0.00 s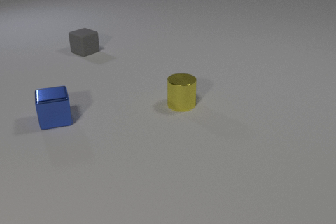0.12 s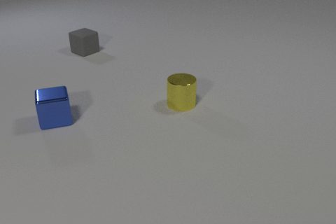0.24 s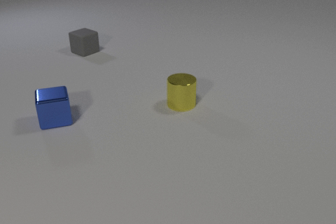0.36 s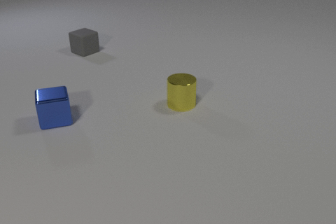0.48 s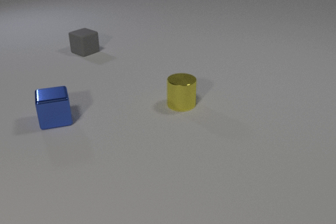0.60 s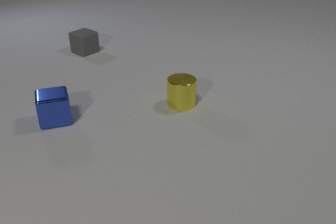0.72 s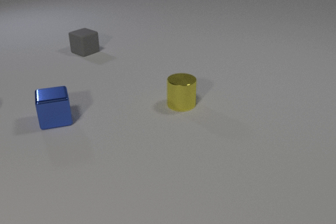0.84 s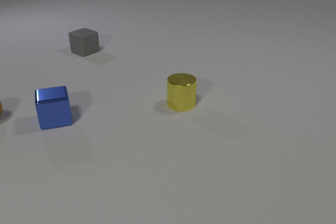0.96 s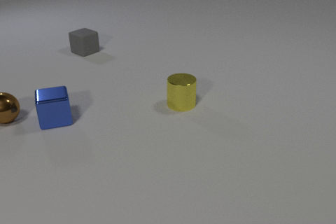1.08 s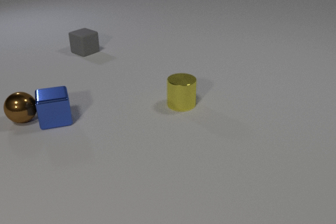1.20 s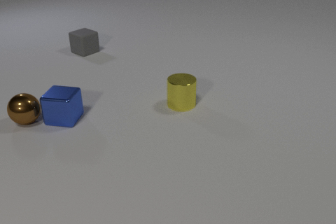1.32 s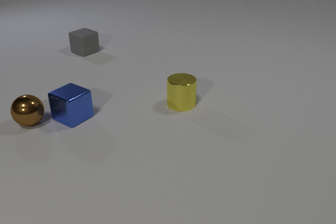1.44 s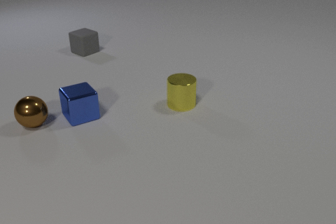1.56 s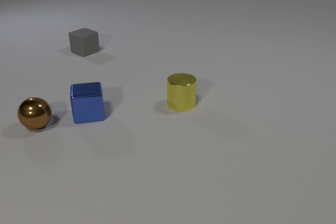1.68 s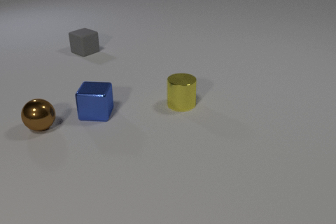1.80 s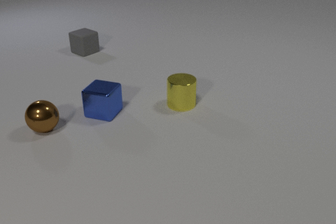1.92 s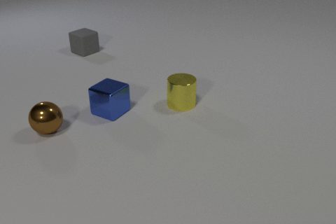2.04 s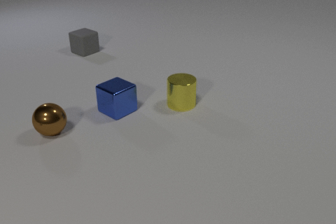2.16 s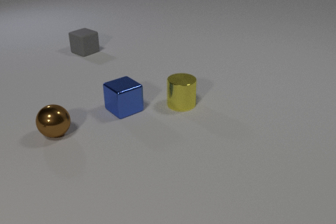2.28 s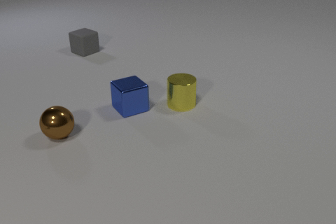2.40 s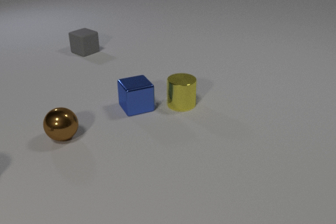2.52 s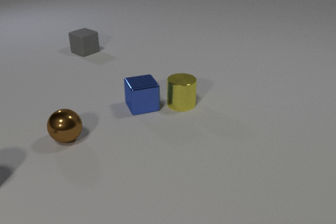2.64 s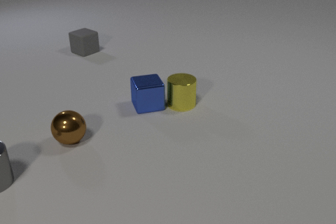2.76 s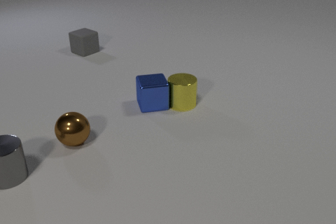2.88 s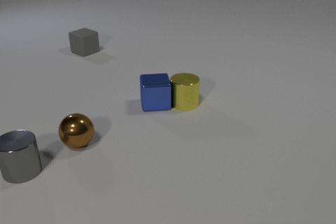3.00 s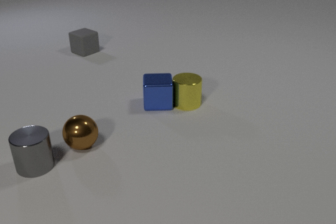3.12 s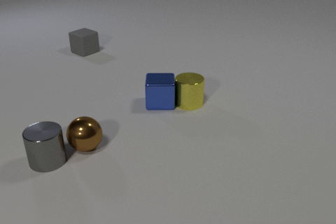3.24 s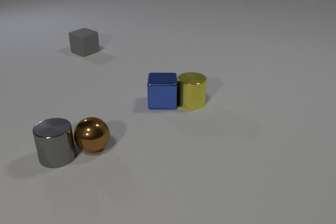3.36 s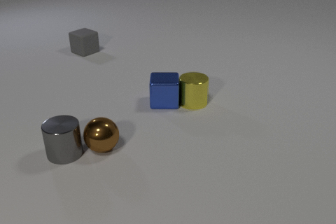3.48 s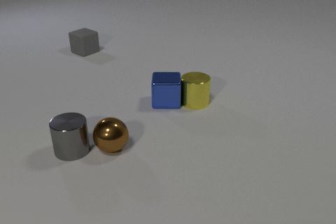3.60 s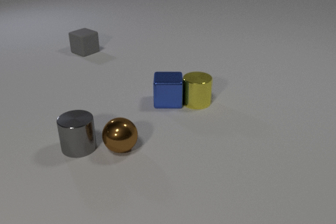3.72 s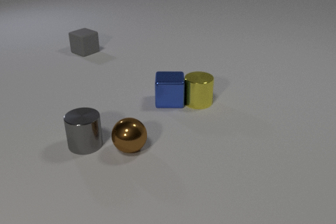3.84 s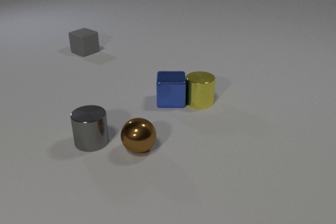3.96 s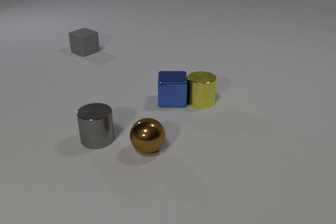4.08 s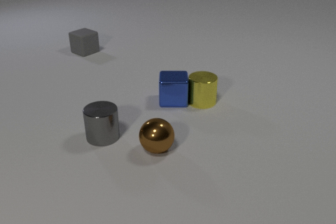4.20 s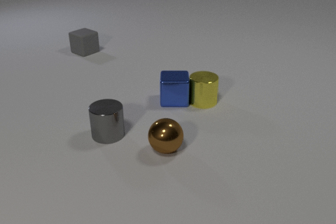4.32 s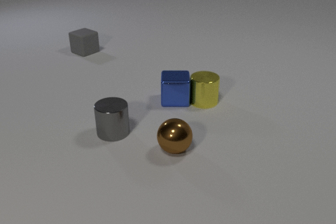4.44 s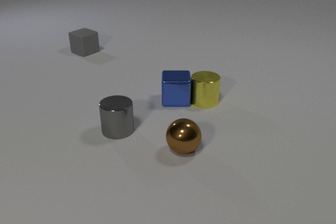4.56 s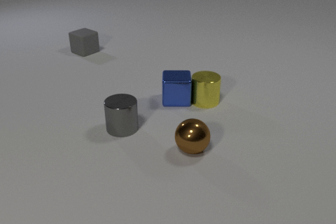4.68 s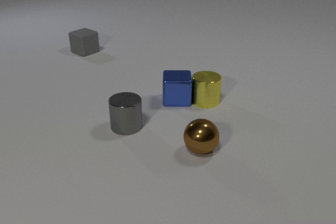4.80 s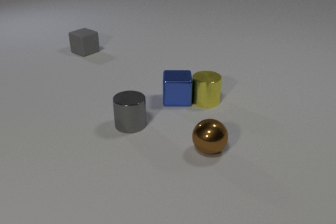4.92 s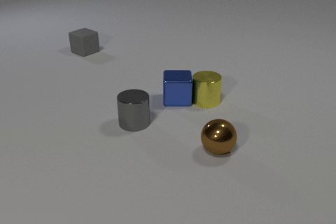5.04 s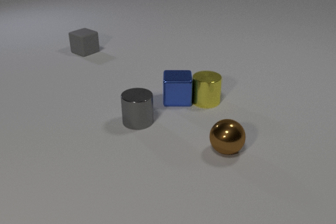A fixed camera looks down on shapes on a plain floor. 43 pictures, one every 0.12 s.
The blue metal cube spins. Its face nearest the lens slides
to the left.
The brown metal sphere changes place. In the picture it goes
to the right.
0.00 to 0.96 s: The brown metal sphere comes in at the left edge, rolls to the right.
0.96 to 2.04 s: The brown metal sphere rolls to the right and toward the camera. The blue metal cube slides to the right, spins clockwise seen from above by about 150 degrees, its near face sliding to the left. The brown metal sphere and the blue metal cube collide.
2.04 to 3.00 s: The brown metal sphere rolls toward the camera and to the right. The blue metal cube slides to the right, spins clockwise seen from above by about 45 degrees, its near face sliding to the left. The gray metal cylinder comes in at the left edge, slides to the right. The blue metal cube and the yellow metal cylinder collide.
3.00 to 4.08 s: The brown metal sphere rolls to the right. The blue metal cube slides to the right and away from the camera. The yellow metal cylinder slides to the right. The gray metal cylinder slides to the right and away from the camera. The brown metal sphere and the gray metal cylinder collide.
4.08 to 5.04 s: The brown metal sphere rolls to the right. The gray metal cylinder slides to the right and away from the camera.
What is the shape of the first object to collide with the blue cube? sphere.
Are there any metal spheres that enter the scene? yes.
What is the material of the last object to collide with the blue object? metal.
